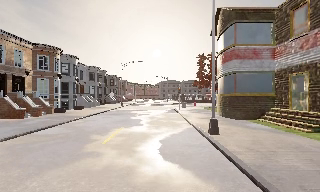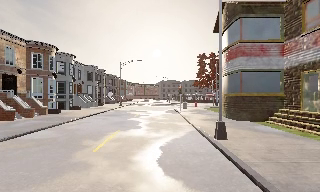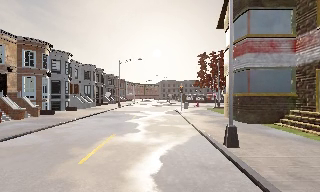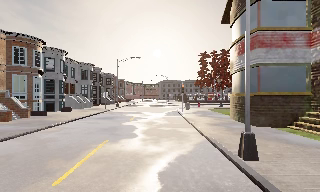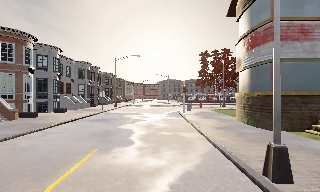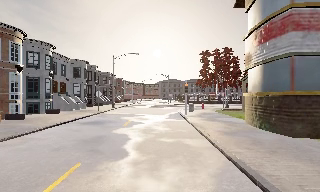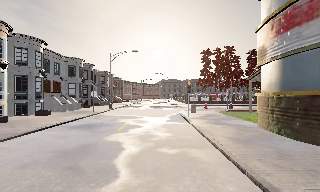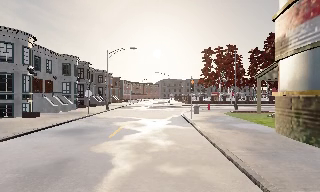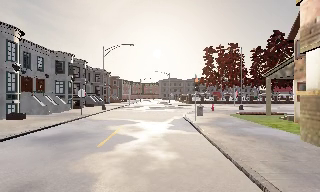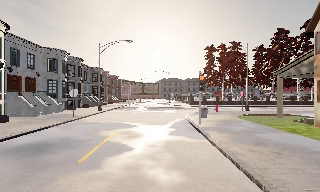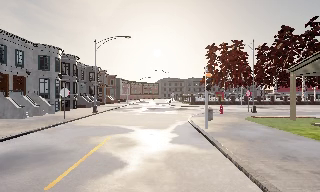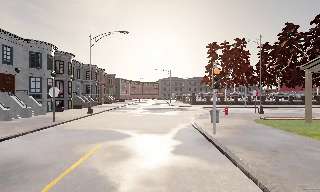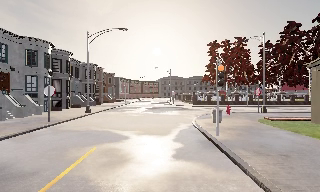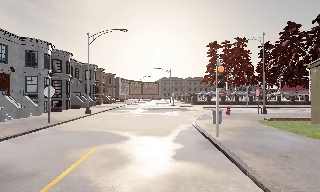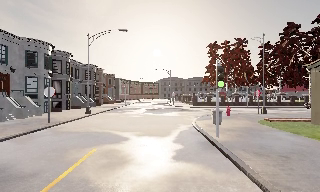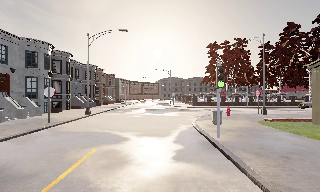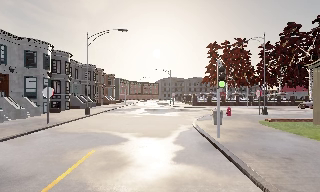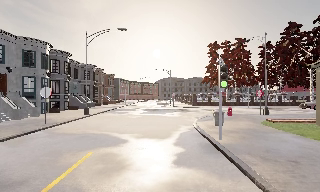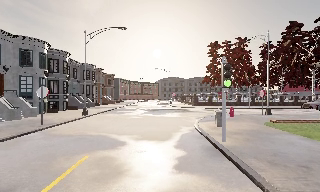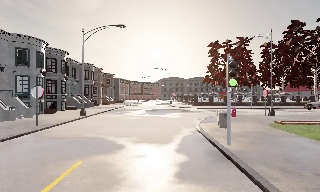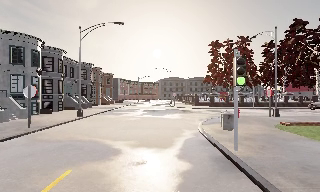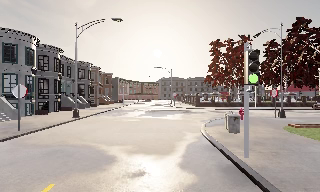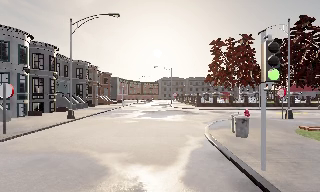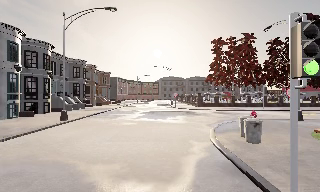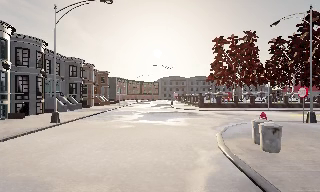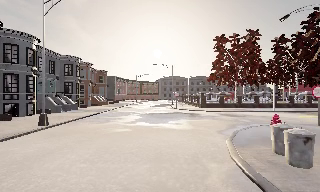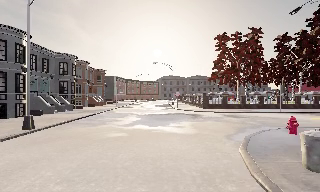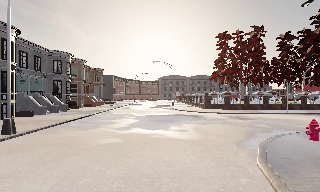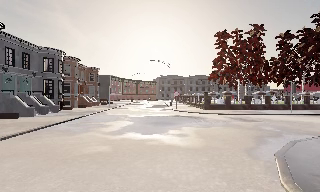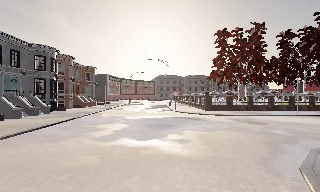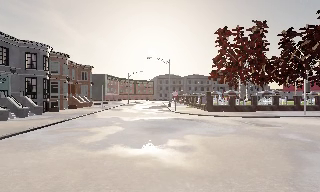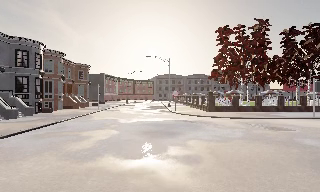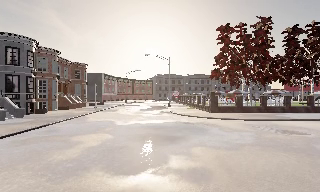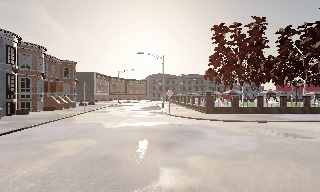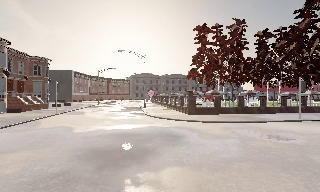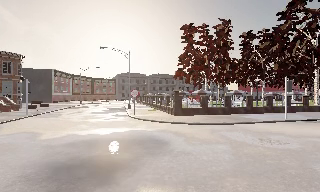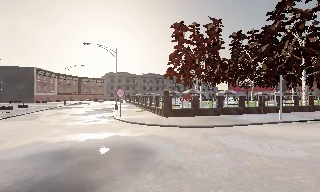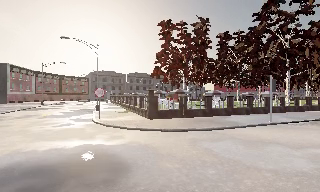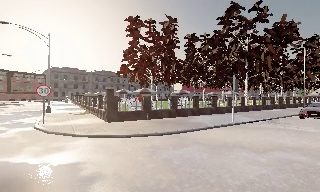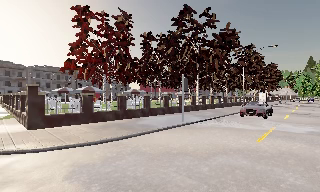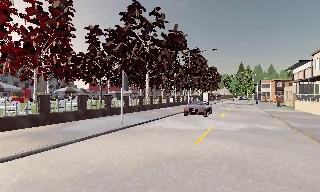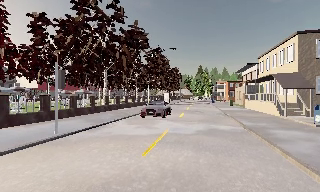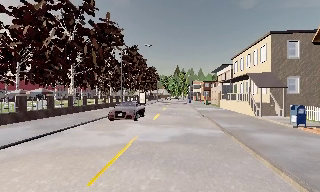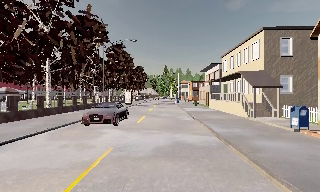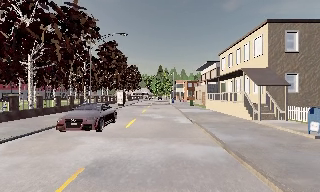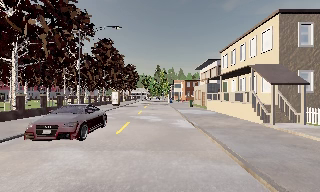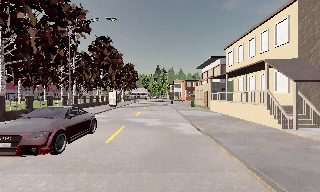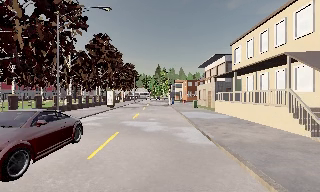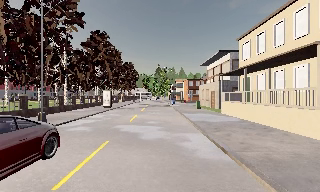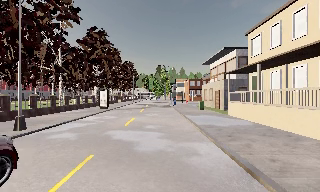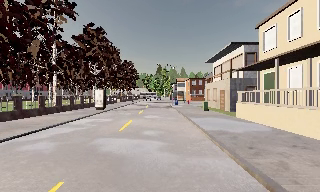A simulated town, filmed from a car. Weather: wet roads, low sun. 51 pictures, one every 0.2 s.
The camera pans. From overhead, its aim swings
clockwise.
The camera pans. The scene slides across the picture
to the left.
0.0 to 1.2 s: The camera travels forward, about 6 m, so what stands in front looms larger.
1.2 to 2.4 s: The camera travels forward, about 7 m, so what stands in front looms larger. It loses speed.
2.4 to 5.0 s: The camera travels forward, about 6 m, so what stands in front looms larger. It gains speed.
5.0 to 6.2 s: The camera travels forward, about 6 m, so what stands in front looms larger.
6.2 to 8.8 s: The scene slides to the left, as the camera pans about 90 degrees to its right. It travels forward, about 15 m. It gains speed.
8.8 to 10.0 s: The camera travels forward, about 9 m, so what stands in front looms larger.
The film runs forward here.
